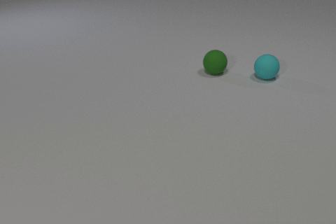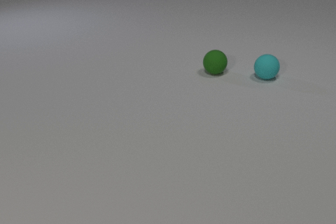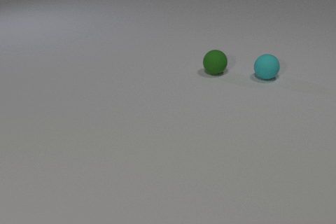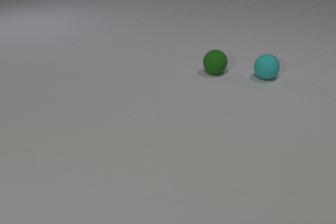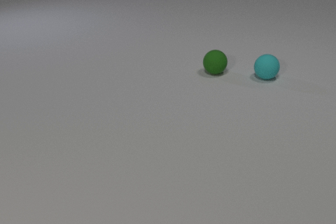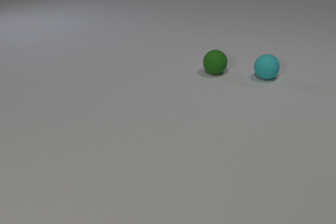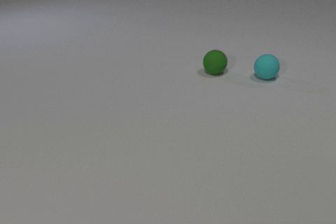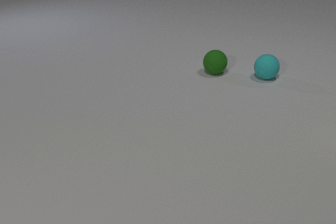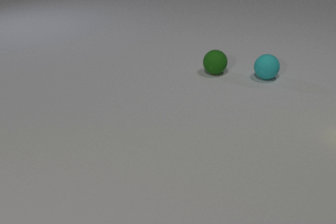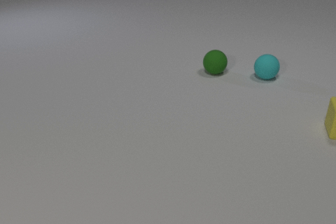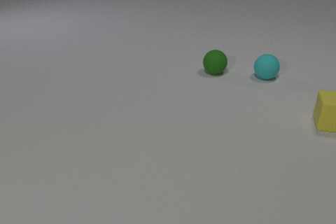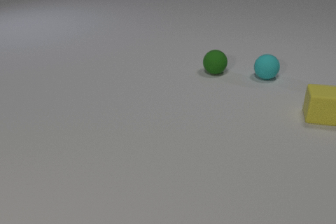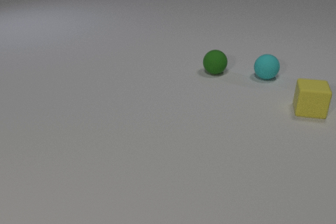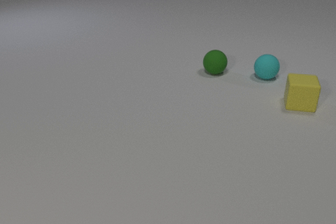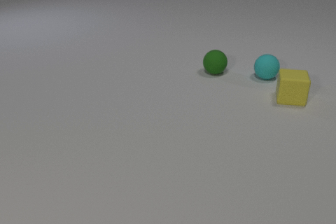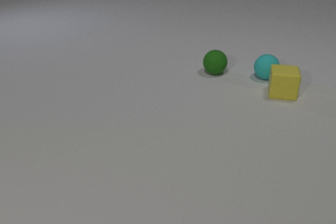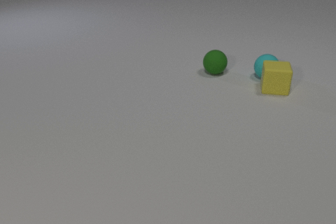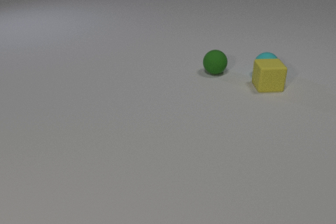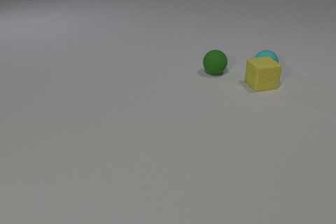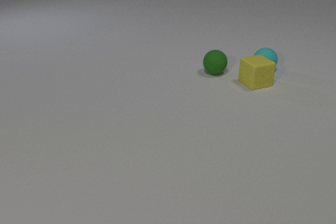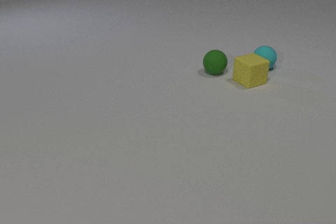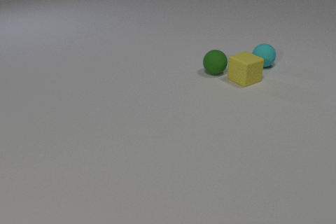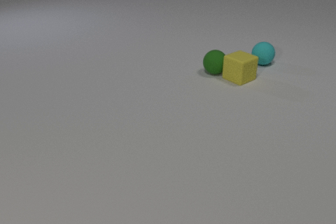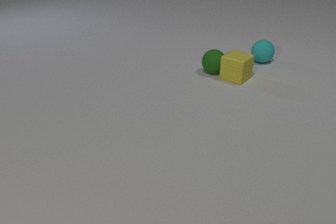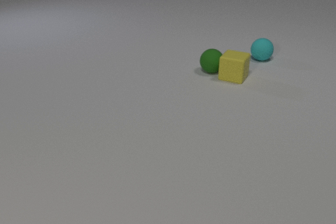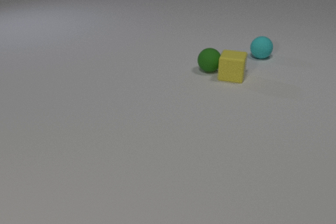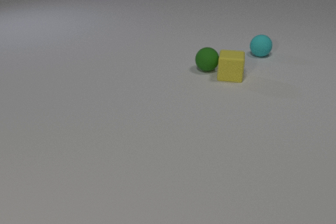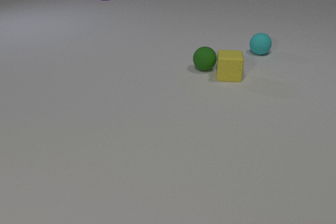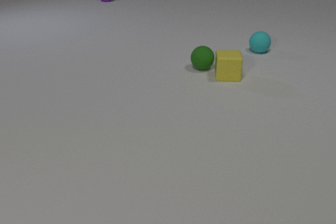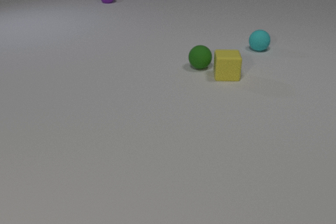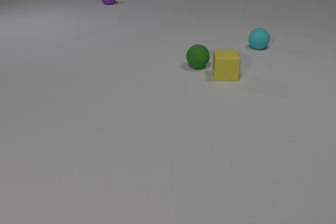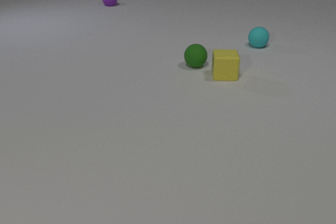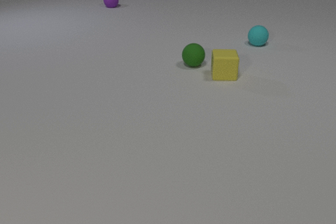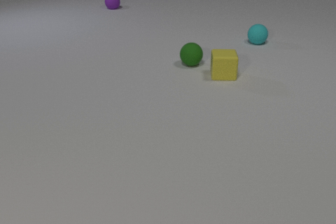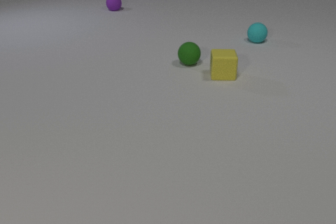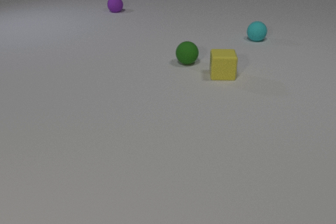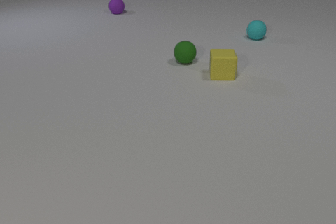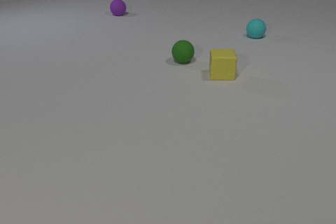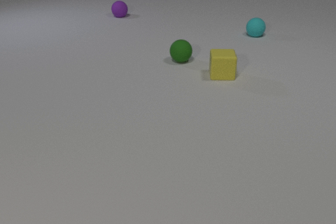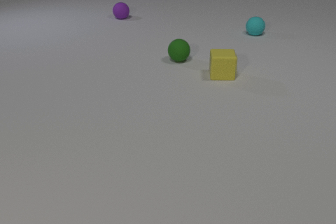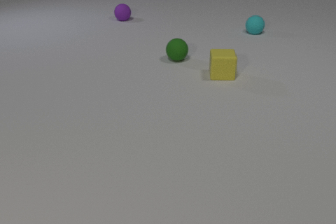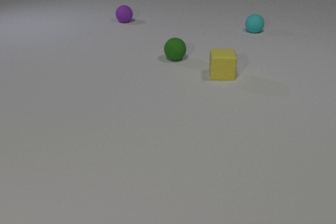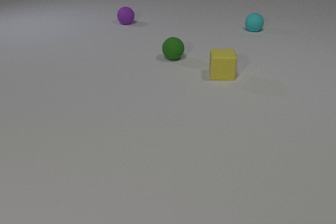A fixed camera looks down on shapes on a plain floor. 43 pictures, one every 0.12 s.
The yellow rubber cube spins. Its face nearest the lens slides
to the right.
The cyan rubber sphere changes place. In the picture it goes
away from the camera.
0.00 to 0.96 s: Next to nothing moves.
0.96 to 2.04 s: The yellow rubber cube comes in at the right edge, slides to the left and away from the camera. The cyan rubber sphere rolls away from the camera. The yellow rubber cube and the cyan rubber sphere collide.
2.04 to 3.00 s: The yellow rubber cube slides to the left and away from the camera, spins counterclockwise seen from above by about 75 degrees, its near face sliding to the right. The cyan rubber sphere rolls away from the camera. The green rubber sphere rolls to the left. The yellow rubber cube and the green rubber sphere collide.
3.00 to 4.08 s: The yellow rubber cube slides to the left. The cyan rubber sphere rolls away from the camera. The green rubber sphere rolls to the left and away from the camera. The purple rubber sphere comes in at the top edge, rolls toward the camera.
4.08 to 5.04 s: The cyan rubber sphere rolls away from the camera. The green rubber sphere rolls to the left and away from the camera. The purple rubber sphere rolls toward the camera.
What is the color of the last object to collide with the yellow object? green.
How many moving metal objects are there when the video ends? 0.
What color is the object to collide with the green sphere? yellow.
